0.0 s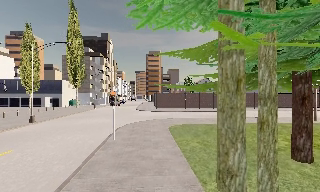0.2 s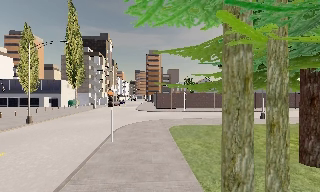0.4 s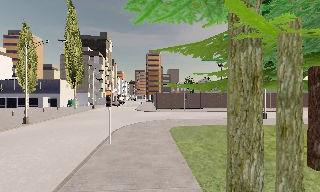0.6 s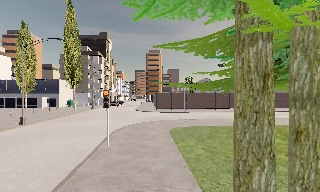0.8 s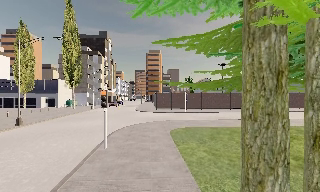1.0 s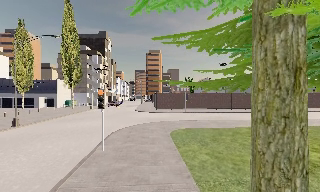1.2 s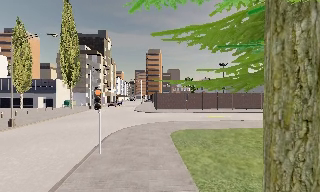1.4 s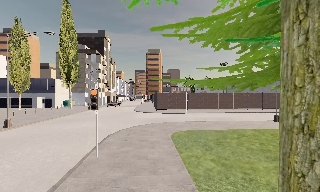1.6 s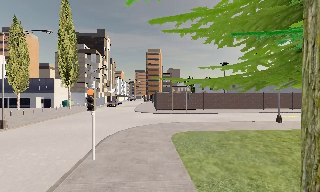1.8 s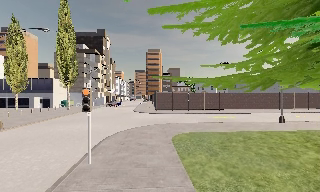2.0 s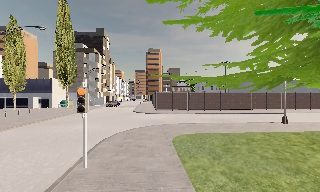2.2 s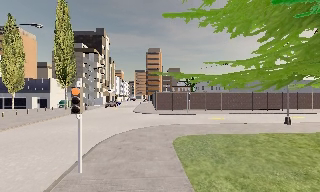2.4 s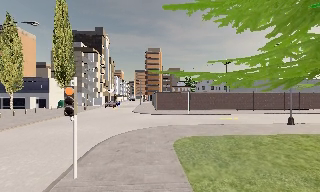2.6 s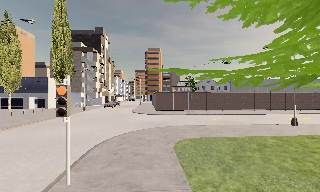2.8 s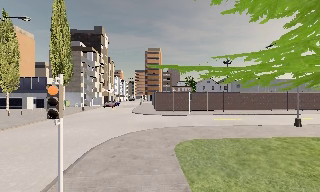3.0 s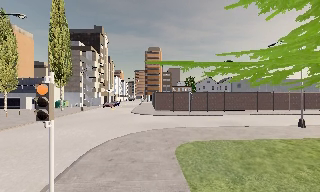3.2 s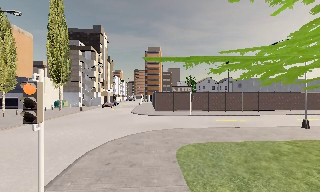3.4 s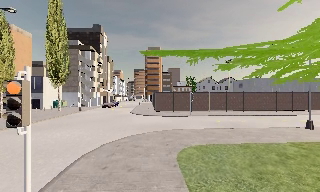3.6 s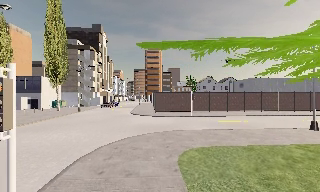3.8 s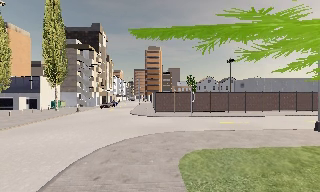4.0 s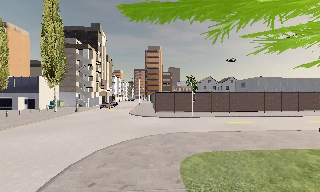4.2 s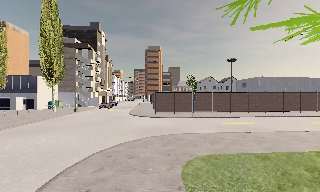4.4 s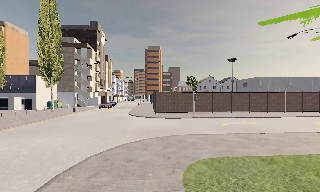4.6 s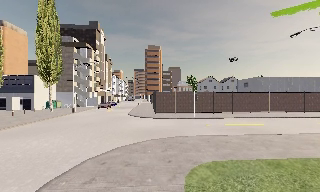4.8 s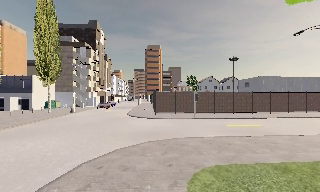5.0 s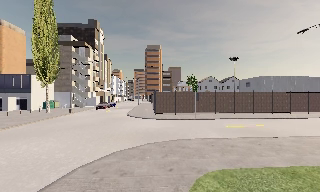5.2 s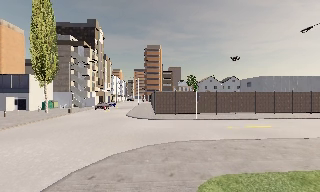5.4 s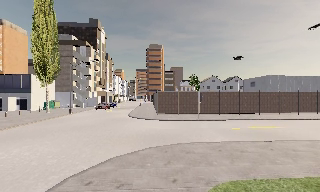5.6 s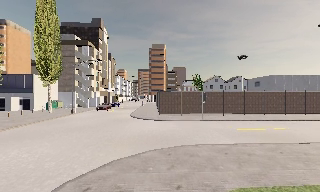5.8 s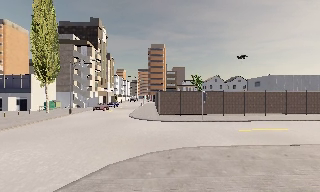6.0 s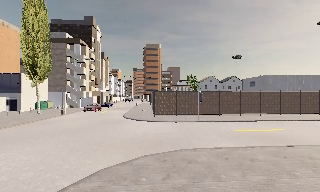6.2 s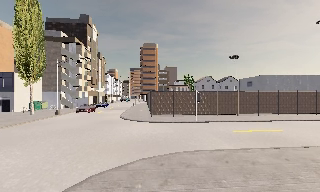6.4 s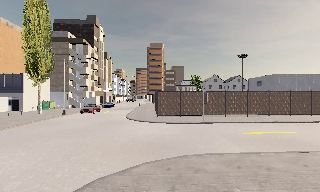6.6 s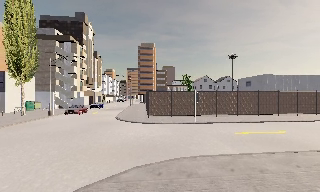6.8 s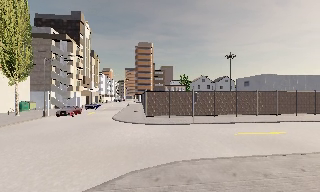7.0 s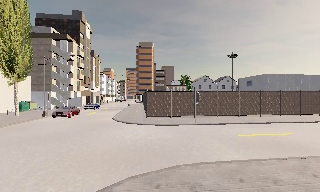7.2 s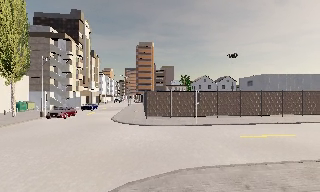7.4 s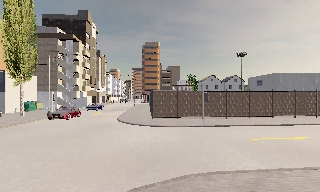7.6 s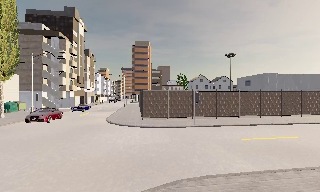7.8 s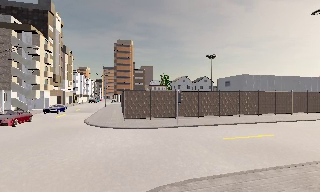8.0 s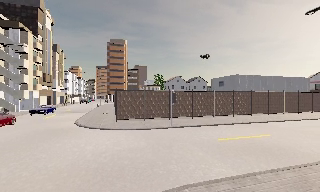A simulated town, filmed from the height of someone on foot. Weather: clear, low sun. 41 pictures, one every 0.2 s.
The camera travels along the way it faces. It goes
forward.
0.0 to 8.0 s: The camera swings to its right by about 10 degrees, and the scene slides to the left. It travels forward, about 14 m, so what stands in front looms larger.
The film runs forward here.
